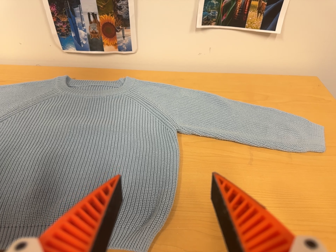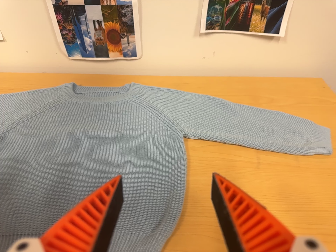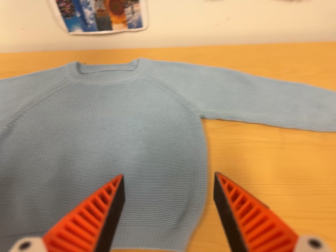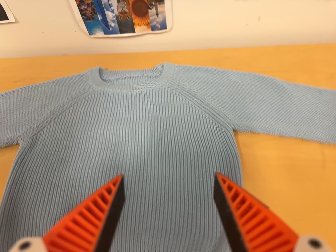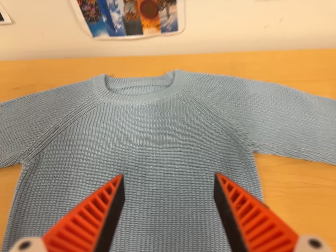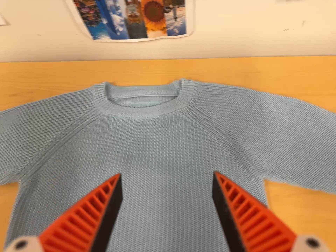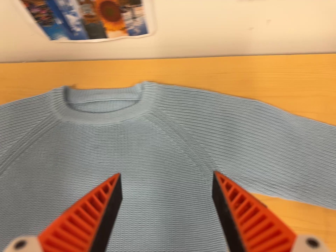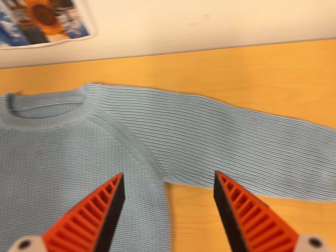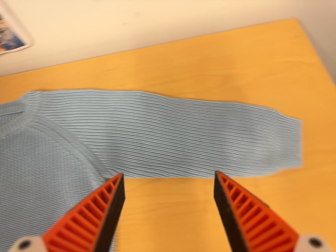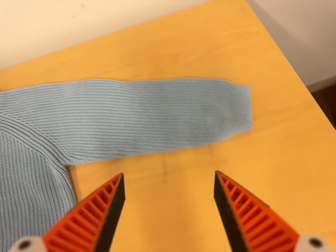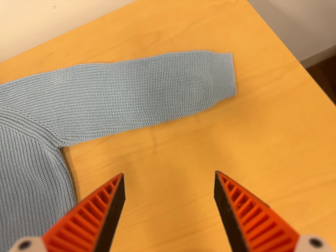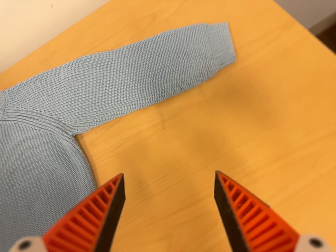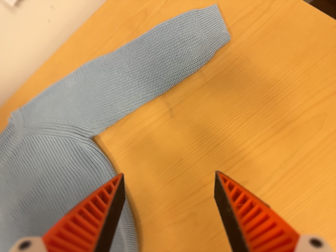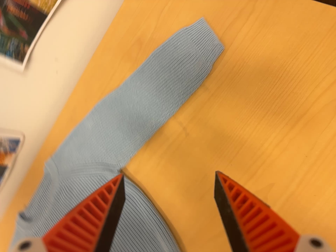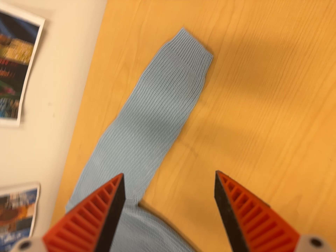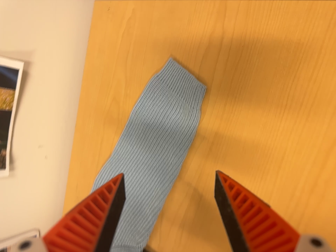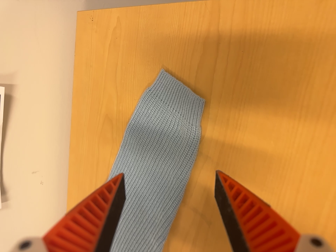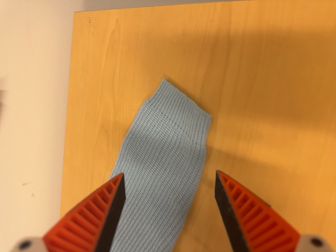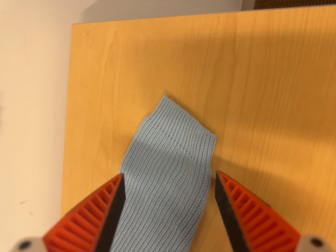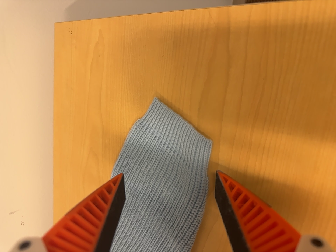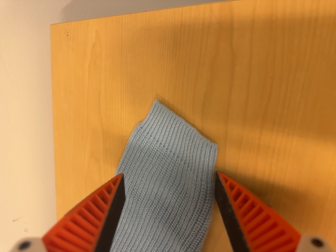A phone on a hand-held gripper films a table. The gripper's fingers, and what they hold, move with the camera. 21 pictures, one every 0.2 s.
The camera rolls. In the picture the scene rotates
counterclockwise.
0.0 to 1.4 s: The camera travels toward the top of its view and forward, about 30 cm. Its aim tips toward the bottom of its view by about 25 degrees. It rolls about its line of sight by about 10 degrees, and the scene rotates counterclockwise.
1.4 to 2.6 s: The camera pans to its left by about 10 degrees. It travels to its right and toward the bottom of its view, about 24 cm. It rolls about its line of sight by about 50 degrees, and the scene rotates counterclockwise.
2.6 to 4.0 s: The camera travels forward and toward the top of its view, about 26 cm, so what stands in front looms larger. It rolls about its line of sight by about 25 degrees, and the scene rotates counterclockwise.
The film runs forward here.
